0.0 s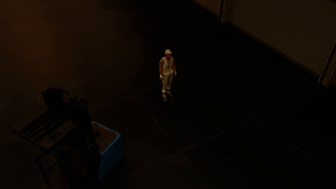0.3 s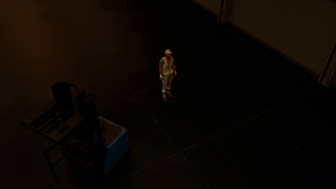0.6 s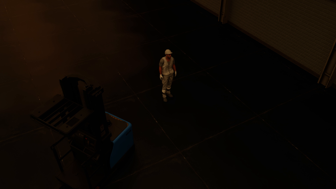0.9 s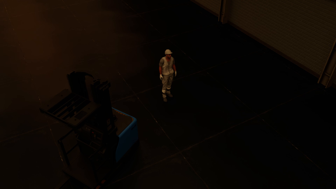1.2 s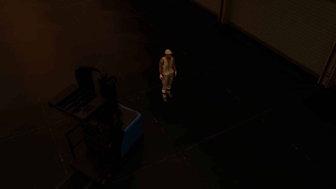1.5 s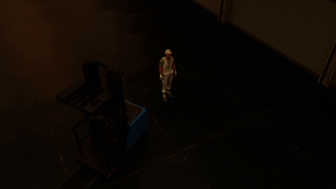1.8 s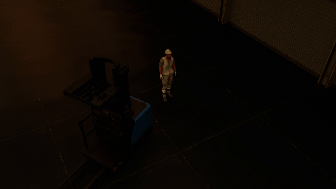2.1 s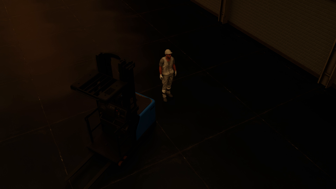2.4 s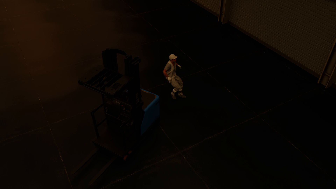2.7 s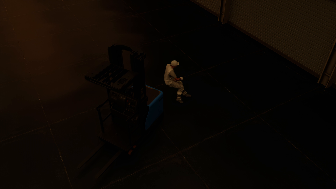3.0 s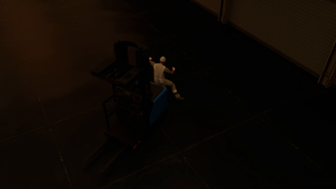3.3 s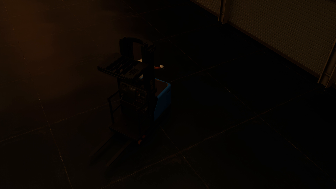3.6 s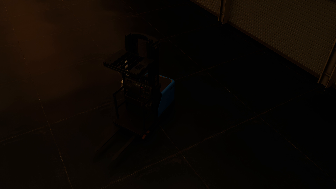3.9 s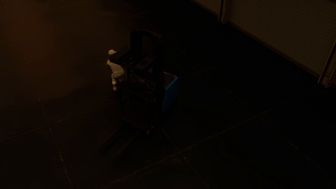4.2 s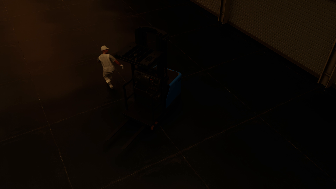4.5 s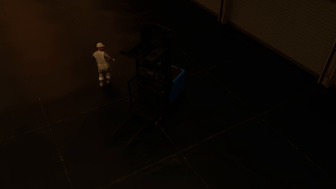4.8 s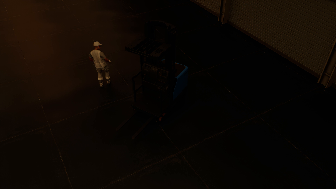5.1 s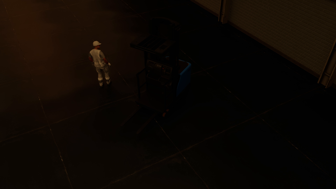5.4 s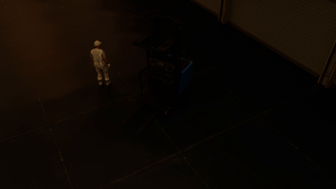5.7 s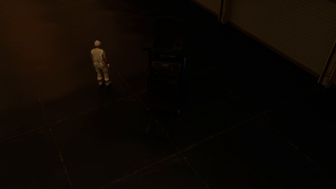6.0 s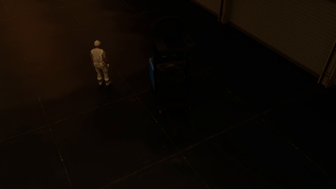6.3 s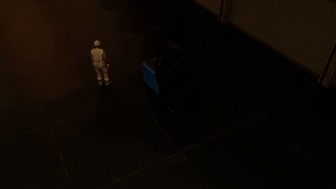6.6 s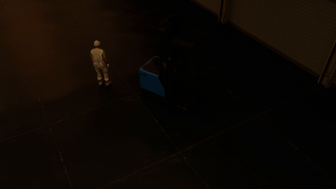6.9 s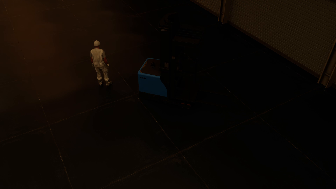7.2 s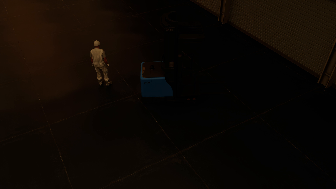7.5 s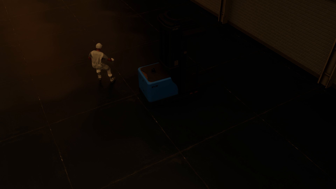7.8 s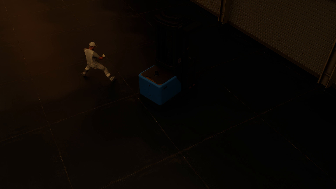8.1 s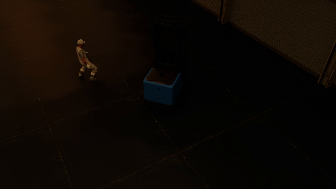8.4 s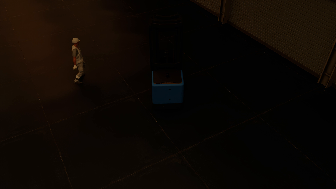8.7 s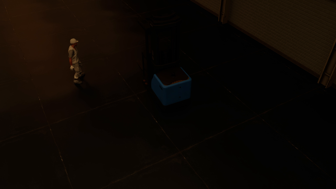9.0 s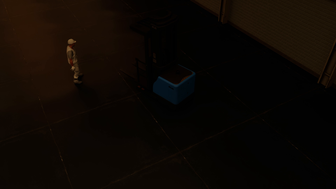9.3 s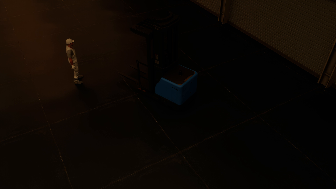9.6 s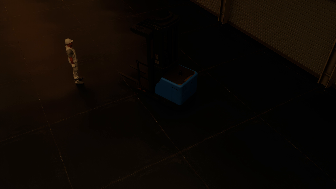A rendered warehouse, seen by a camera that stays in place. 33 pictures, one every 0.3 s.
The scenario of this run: Near miss between a forklift and a person.
